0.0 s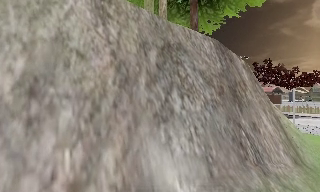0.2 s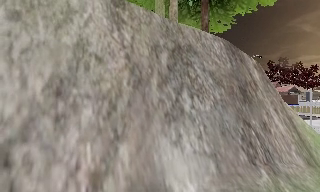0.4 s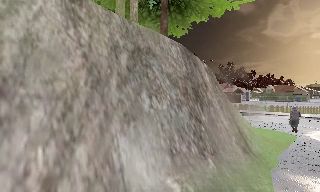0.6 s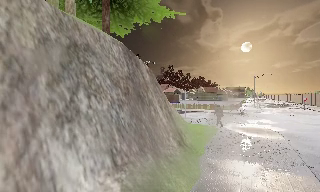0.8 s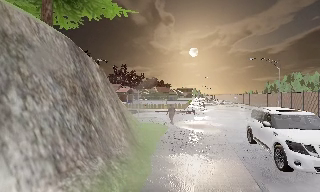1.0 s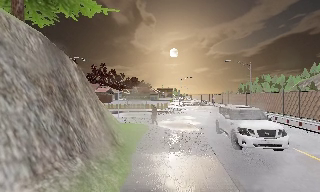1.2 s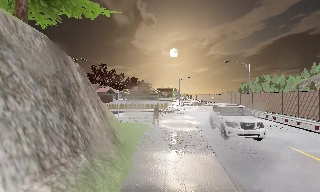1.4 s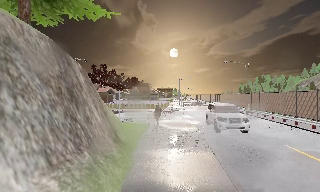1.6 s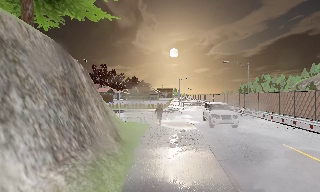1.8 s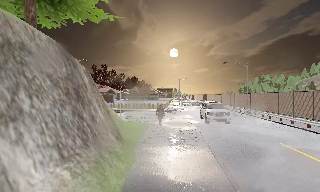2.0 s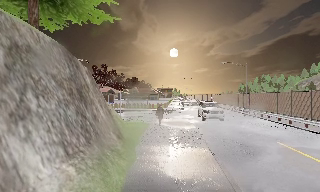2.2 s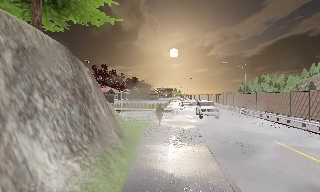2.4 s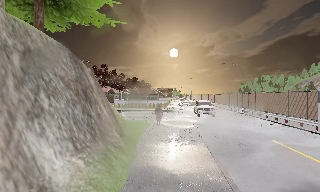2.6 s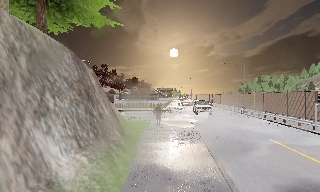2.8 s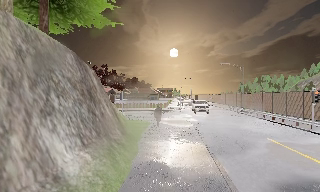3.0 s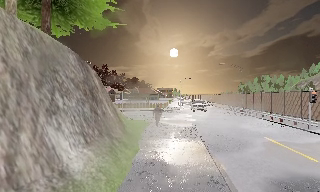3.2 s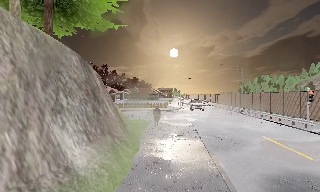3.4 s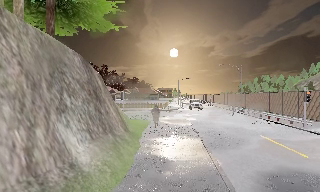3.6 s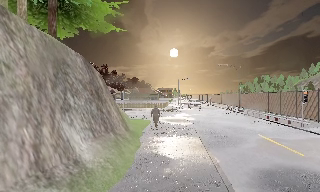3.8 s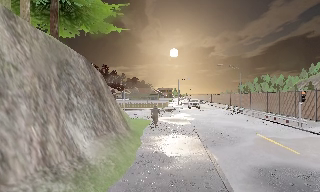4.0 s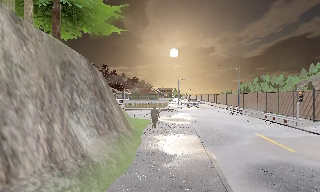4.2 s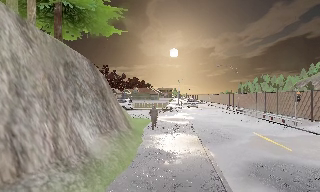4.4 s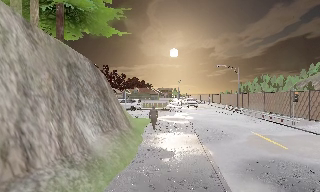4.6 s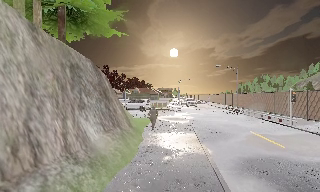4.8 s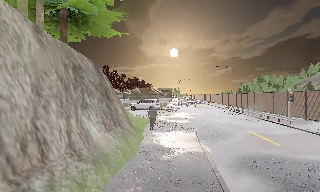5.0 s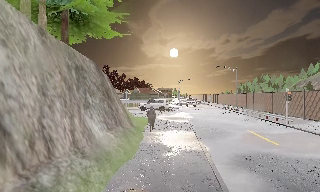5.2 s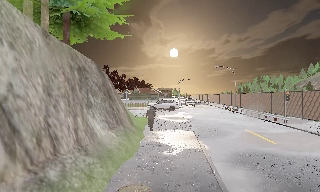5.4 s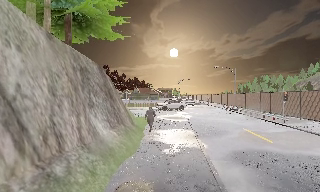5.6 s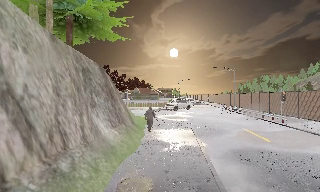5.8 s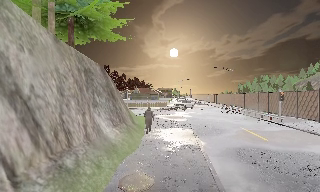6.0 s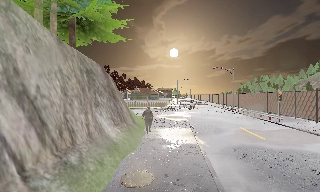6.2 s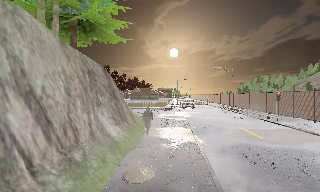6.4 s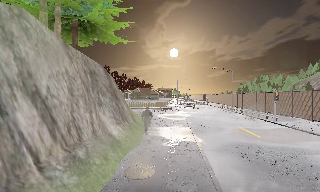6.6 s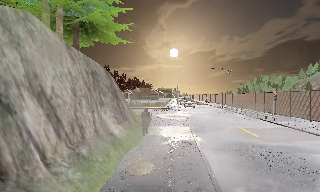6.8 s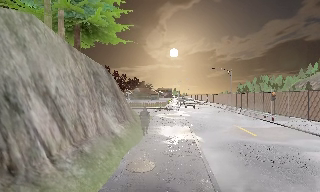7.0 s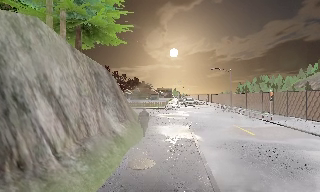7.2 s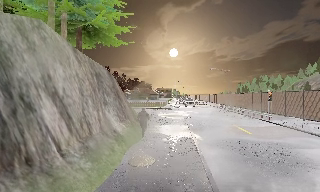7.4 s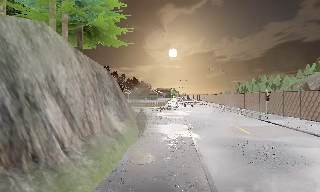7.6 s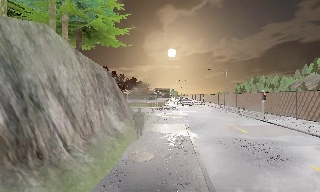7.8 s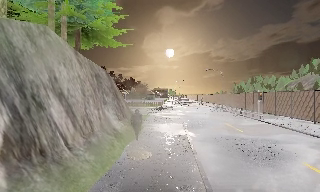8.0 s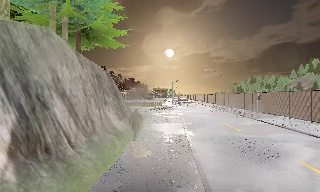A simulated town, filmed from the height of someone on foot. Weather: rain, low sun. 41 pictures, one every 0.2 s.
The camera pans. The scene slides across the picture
to the left.
The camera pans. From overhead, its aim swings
clockwise.
0.0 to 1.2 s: The camera swings to its right by about 55 degrees, and the scene slides to the left. It travels backward, about 1 m.
1.2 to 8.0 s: The camera travels backward, about 7 m, so what stands in front gets smaller.
The film runs backward here.
